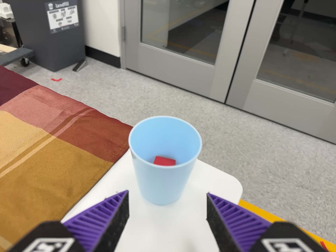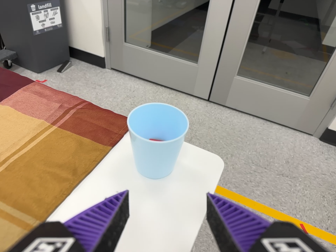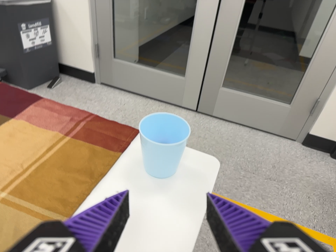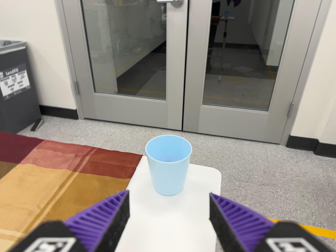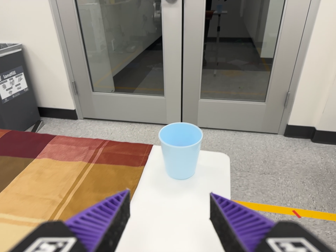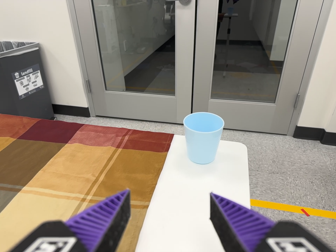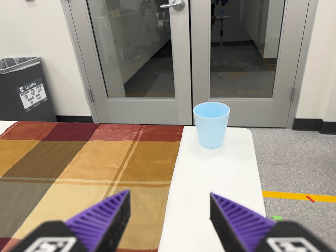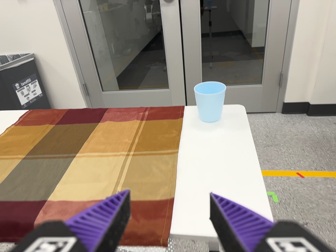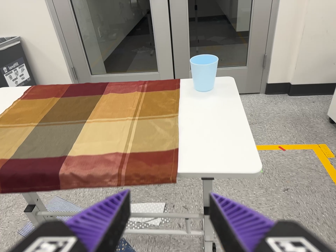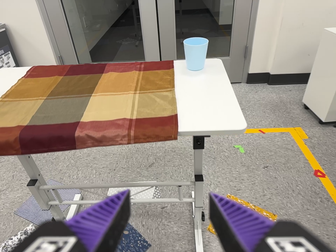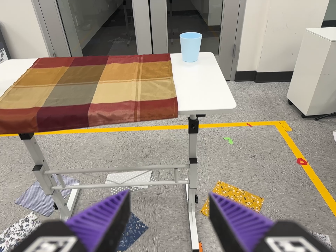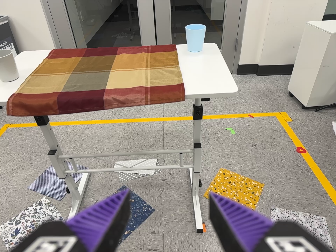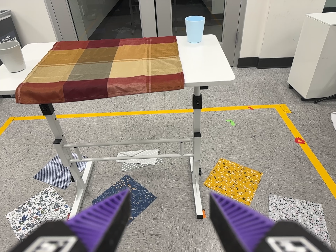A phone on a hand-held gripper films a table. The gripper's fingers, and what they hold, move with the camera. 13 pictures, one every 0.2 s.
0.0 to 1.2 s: The camera travels backward and to its left, about 32 cm, so what stands in front gets smaller. Its aim tips toward the top of its view by about 10 degrees. It rolls about its line of sight by about 20 degrees, and the scene rotates counterclockwise.
1.2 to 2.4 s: The camera pans to its right by about 10 degrees. It travels backward and toward the bottom of its view, about 50 cm, so what stands in front gets smaller.
The film runs backward here.
